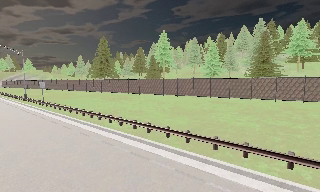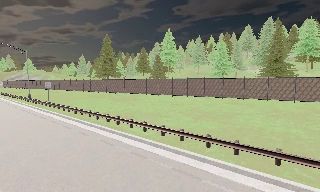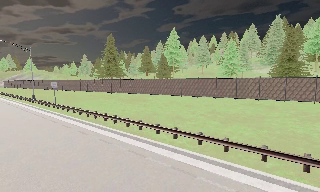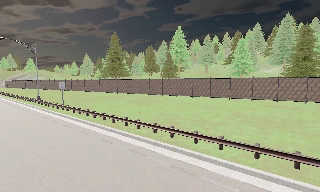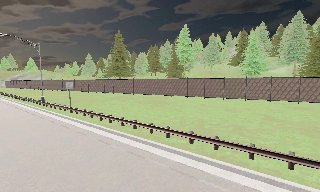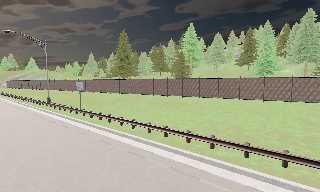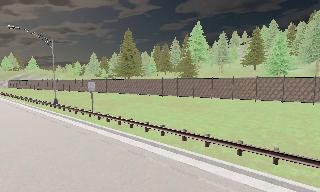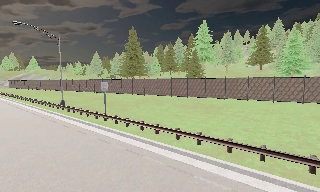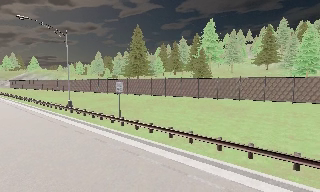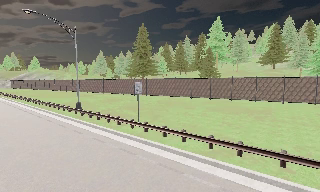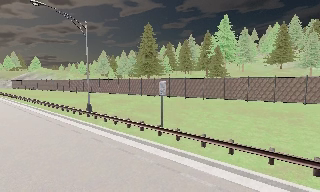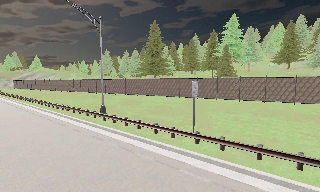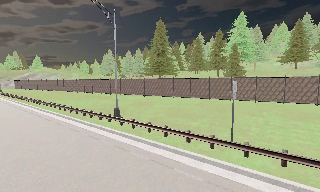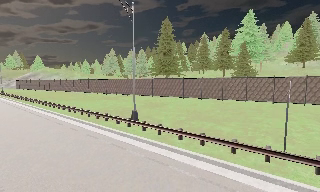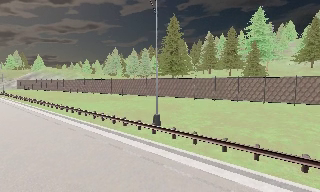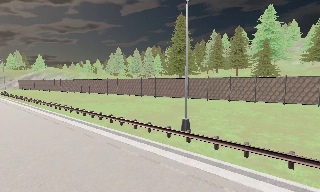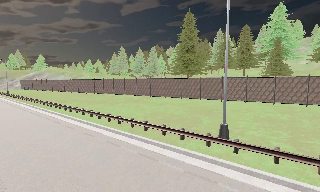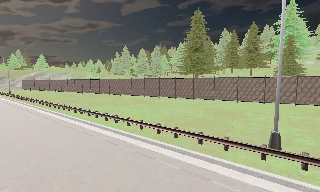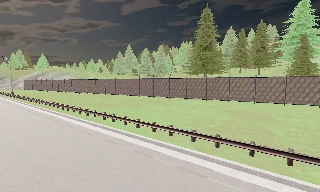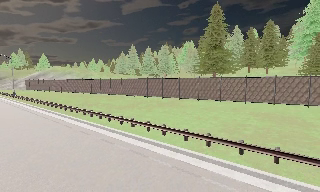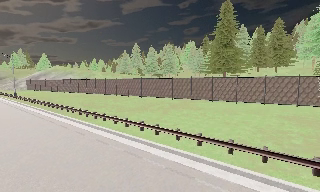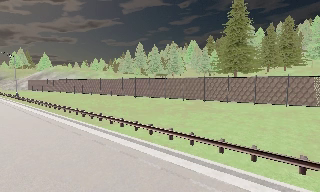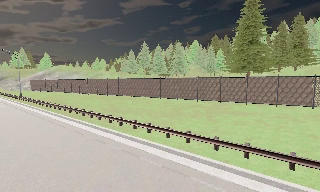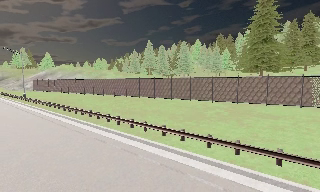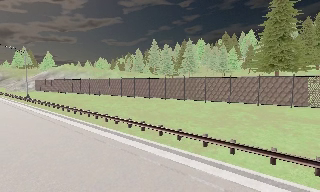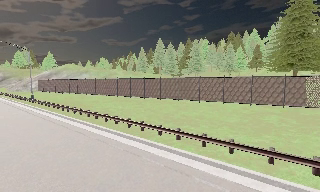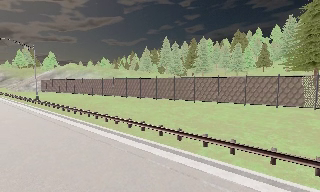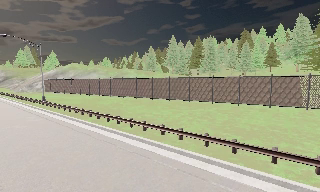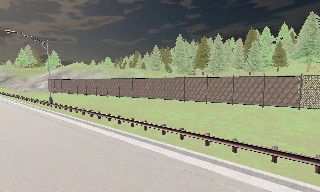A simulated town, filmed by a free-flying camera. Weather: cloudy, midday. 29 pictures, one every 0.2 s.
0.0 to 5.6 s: The camera travels to its left and forward, about 55 m, so close, fixed things drift to the right.
The film runs forward here.
